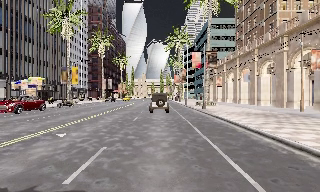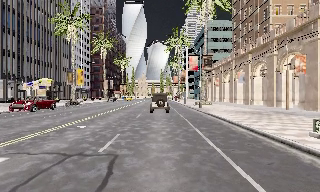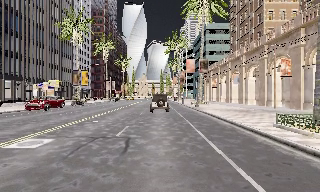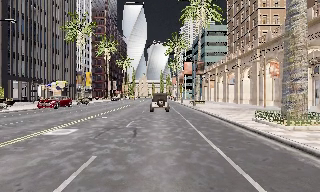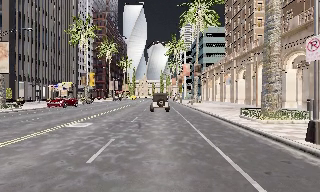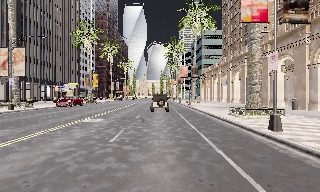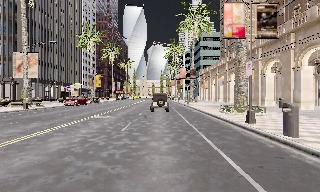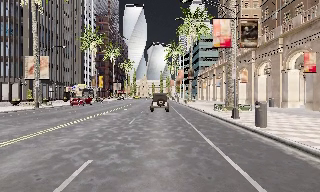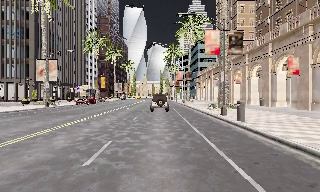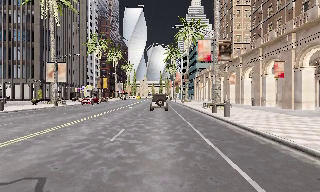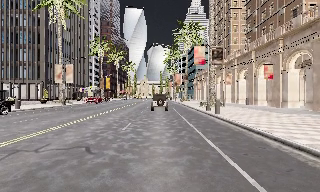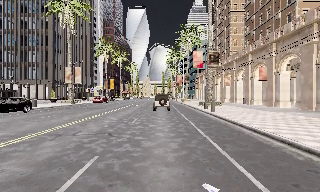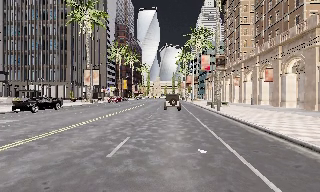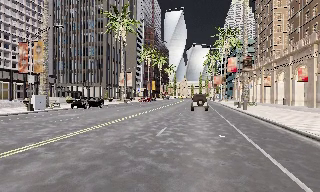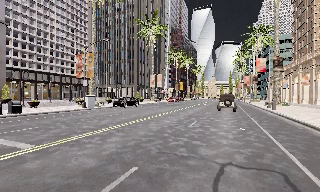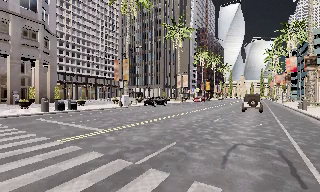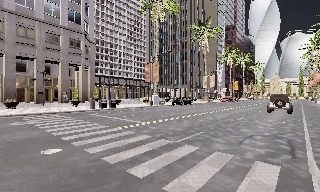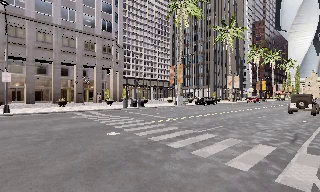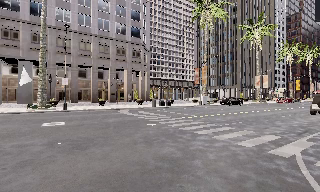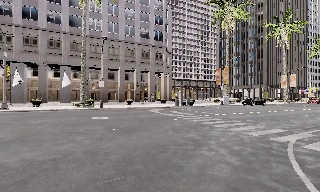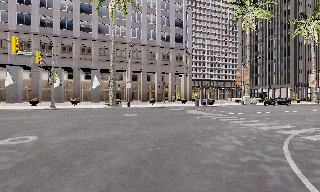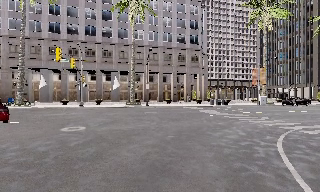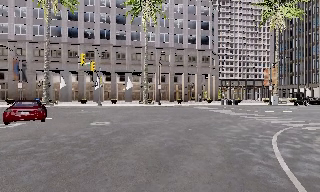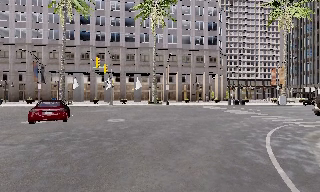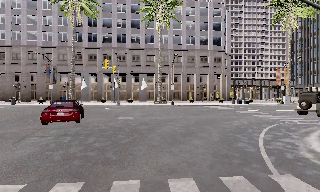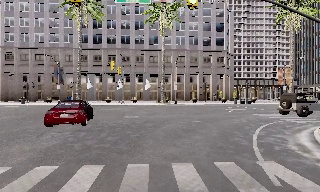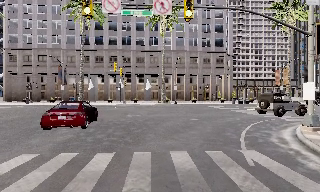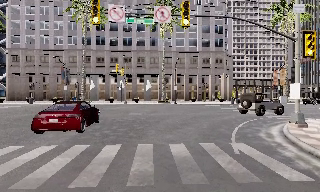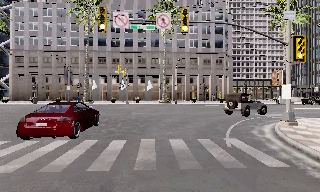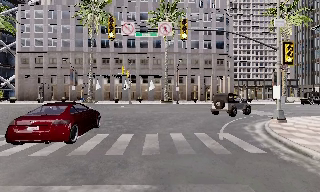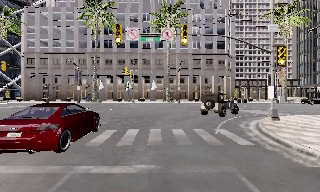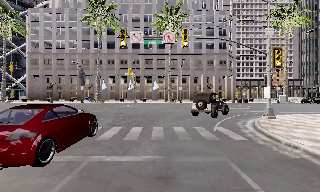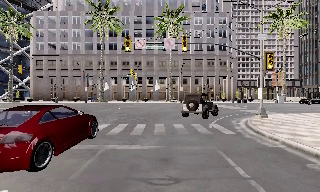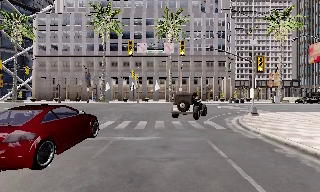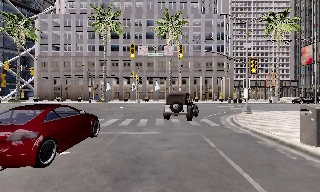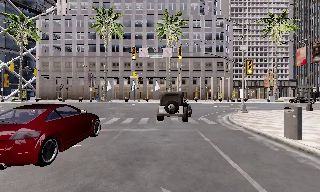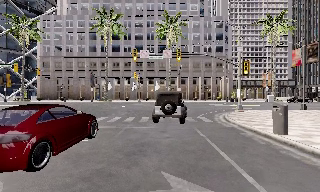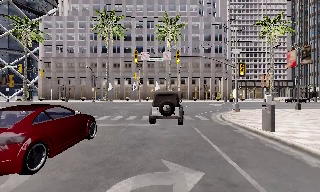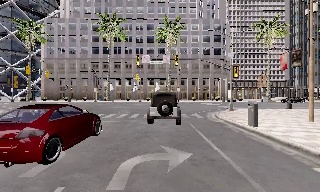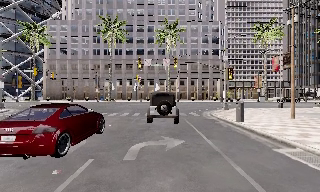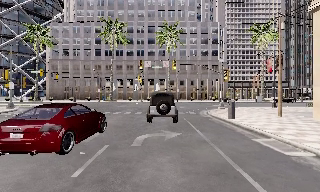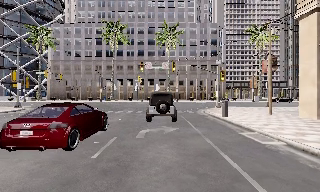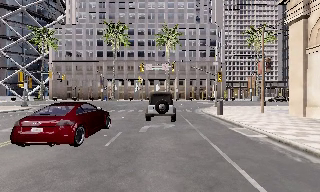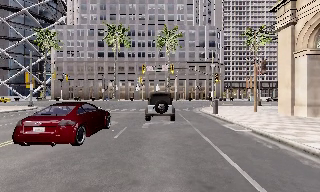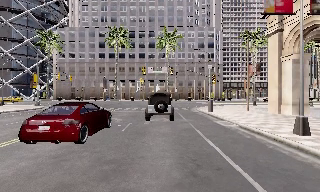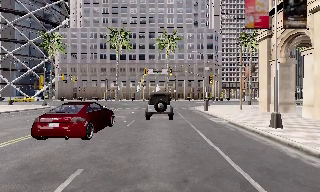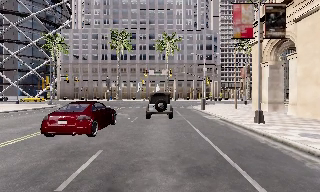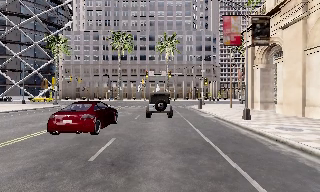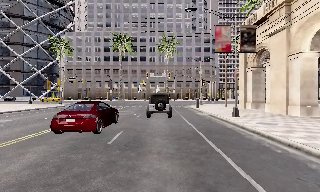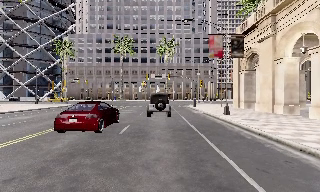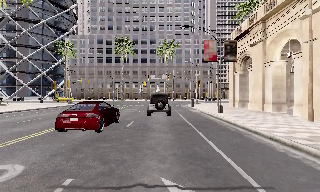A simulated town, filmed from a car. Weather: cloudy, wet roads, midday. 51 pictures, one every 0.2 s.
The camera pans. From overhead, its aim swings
counterclockwise.
The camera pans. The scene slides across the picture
to the right.
0.0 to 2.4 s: The camera travels backward, about 20 m, so what stands in front gets smaller.
2.4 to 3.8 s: The scene slides to the right, as the camera pans about 60 degrees to its left. It travels backward, about 14 m.
3.8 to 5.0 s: The camera swings to its left by about 20 degrees, and the scene slides to the right. It travels backward, about 7 m, so what stands in front gets smaller. It loses speed.
5.0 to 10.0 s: The camera travels backward, about 25 m, so what stands in front gets smaller. It gains speed.
The film runs backward here.
